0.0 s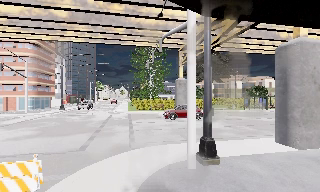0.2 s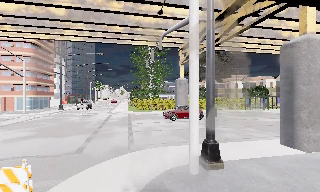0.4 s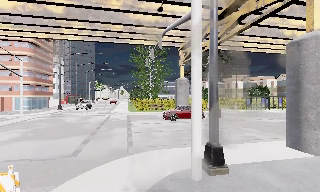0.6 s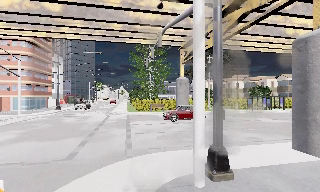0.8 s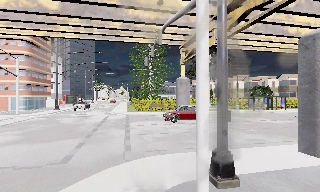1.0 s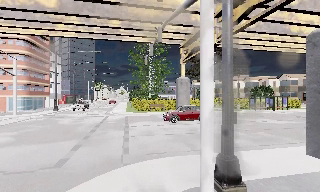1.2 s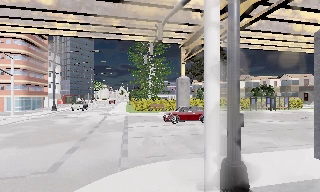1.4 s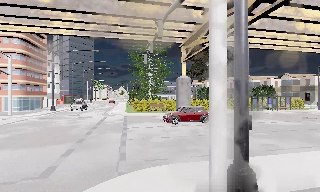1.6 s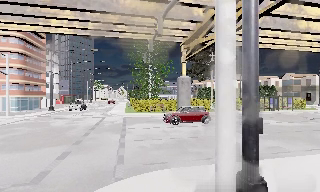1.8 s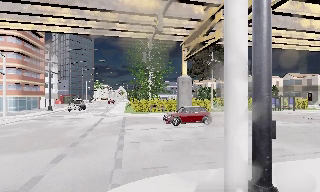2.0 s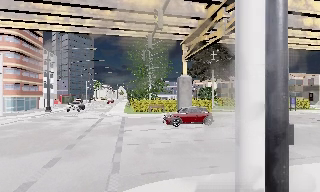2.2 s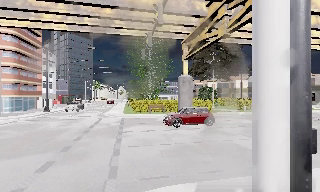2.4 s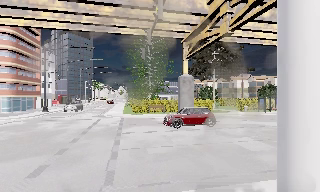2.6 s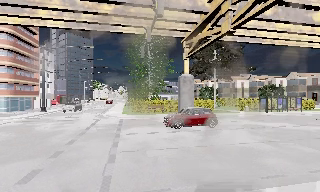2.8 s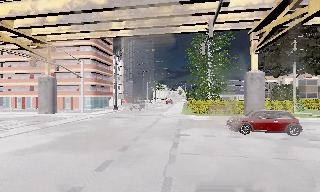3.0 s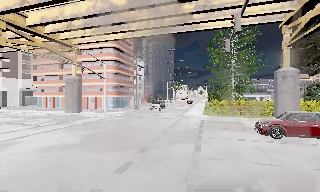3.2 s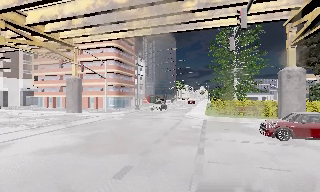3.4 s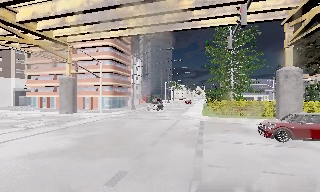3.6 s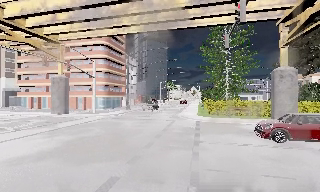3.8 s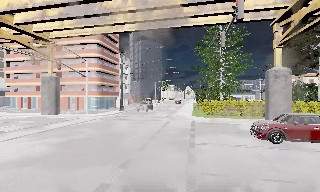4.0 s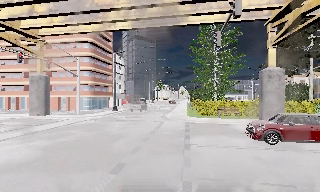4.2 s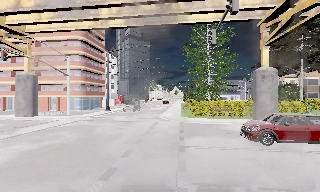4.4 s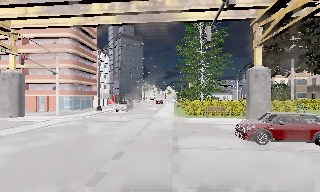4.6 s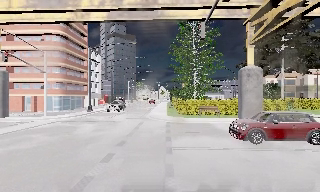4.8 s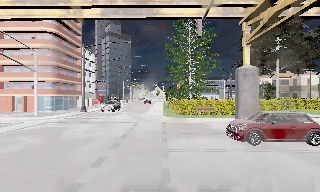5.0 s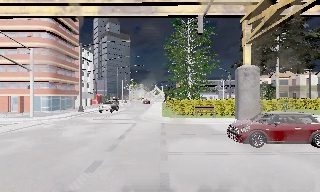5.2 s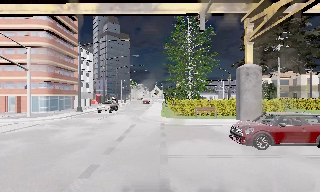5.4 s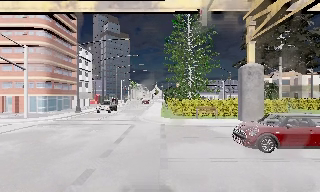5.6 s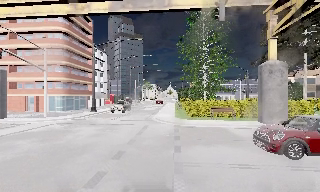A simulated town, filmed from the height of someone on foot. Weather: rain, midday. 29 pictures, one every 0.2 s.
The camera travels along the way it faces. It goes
forward.
0.0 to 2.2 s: The camera travels forward, about 4 m, so what stands in front looms larger.
2.2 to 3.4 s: The camera swings to its left by about 25 degrees, and the scene slides to the right. It travels forward, about 2 m, so what stands in front looms larger.
3.4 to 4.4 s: The scene slides to the left, as the camera pans about 10 degrees to its right. It travels forward, about 2 m, so what stands in front looms larger.
4.4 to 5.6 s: The camera travels forward, about 2 m, so what stands in front looms larger.
The film runs forward here.
